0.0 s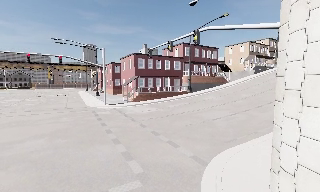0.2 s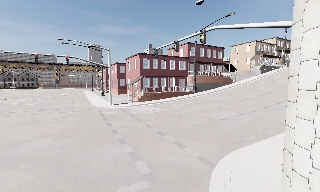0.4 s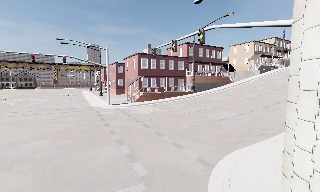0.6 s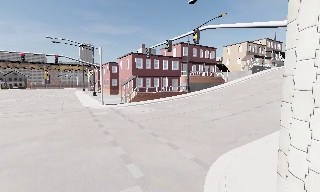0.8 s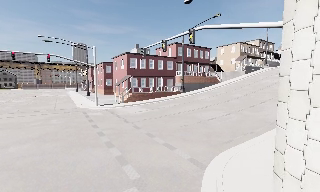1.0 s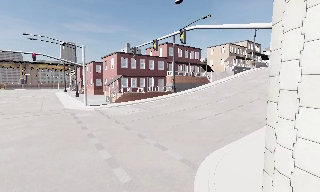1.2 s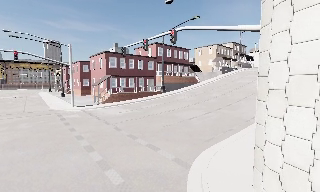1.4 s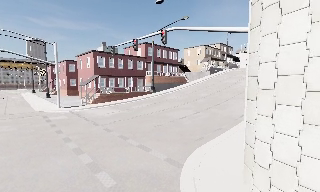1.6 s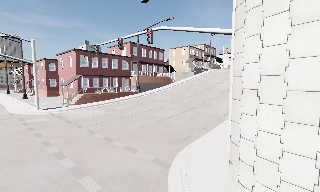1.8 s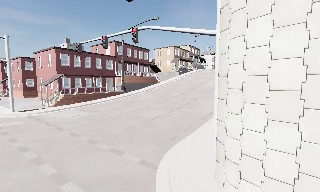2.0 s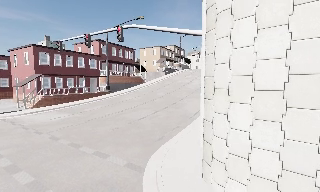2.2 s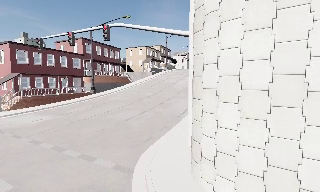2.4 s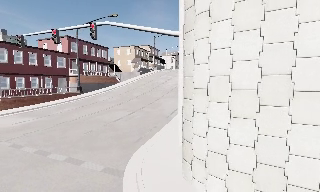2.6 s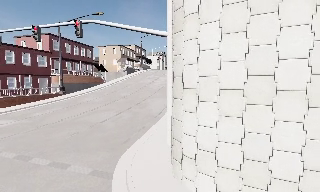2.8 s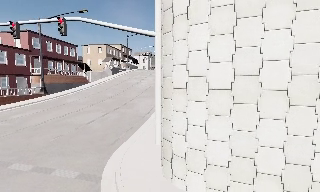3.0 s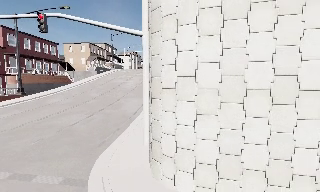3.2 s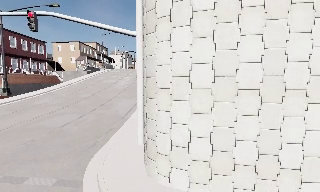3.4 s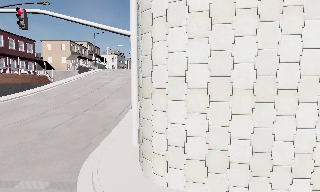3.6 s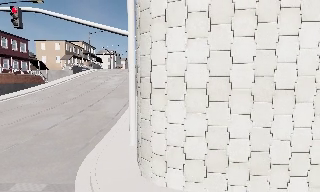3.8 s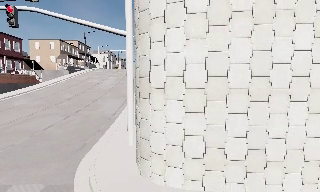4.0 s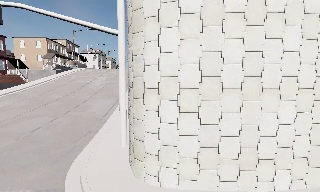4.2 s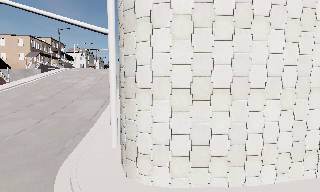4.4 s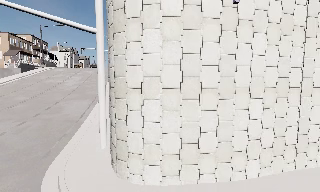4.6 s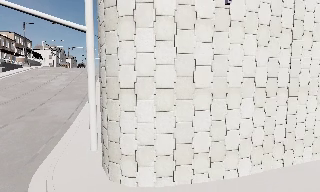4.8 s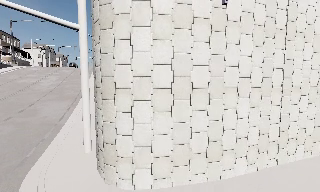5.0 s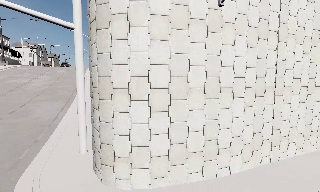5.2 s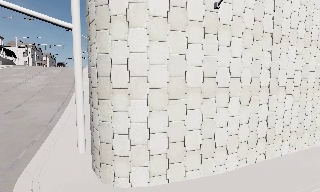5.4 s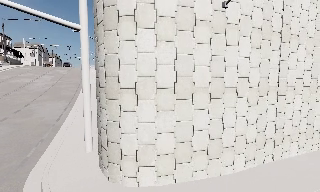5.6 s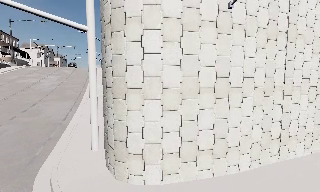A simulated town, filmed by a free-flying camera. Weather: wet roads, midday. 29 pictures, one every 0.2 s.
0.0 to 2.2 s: The scene slides to the left, as the camera pans about 35 degrees to its right. It travels forward and to its left, about 1 m.
2.2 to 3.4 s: The scene slides to the left, as the camera pans about 25 degrees to its right. It travels to its left, about 0.5 m.
3.4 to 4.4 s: The camera swings to its right by about 15 degrees, and the scene slides to the left.
4.4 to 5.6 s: The camera travels to its left, about 0.5 m.
The film runs forward here.
